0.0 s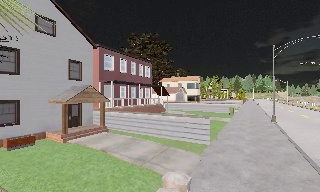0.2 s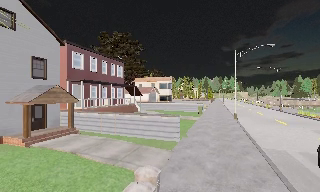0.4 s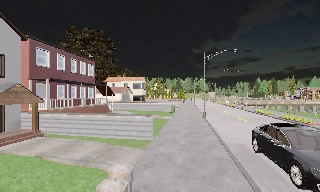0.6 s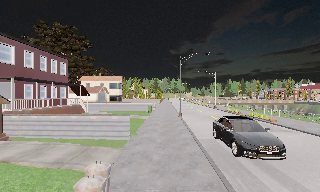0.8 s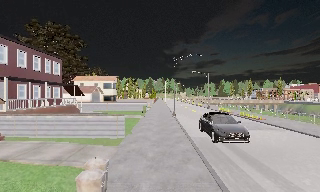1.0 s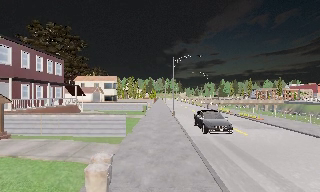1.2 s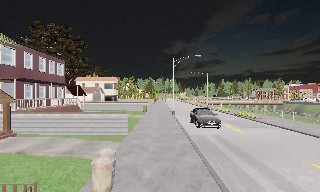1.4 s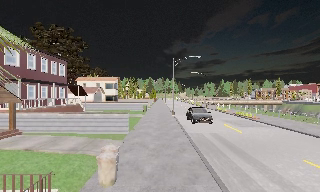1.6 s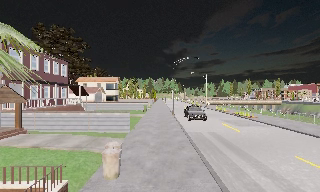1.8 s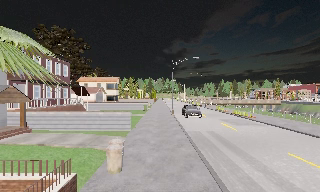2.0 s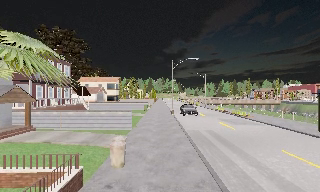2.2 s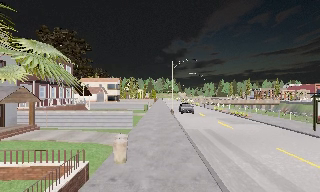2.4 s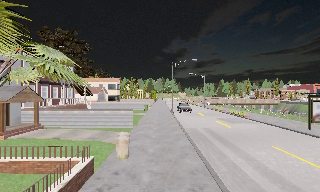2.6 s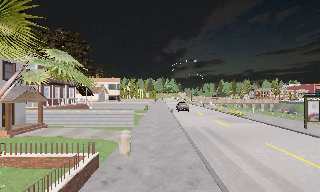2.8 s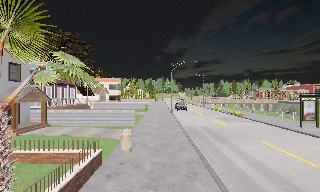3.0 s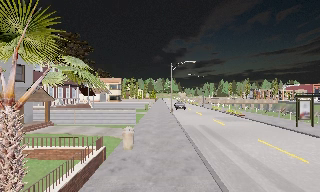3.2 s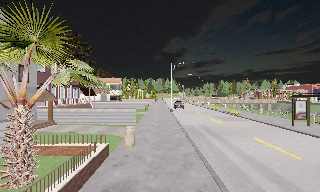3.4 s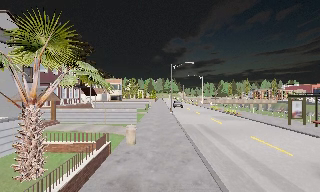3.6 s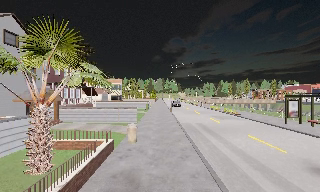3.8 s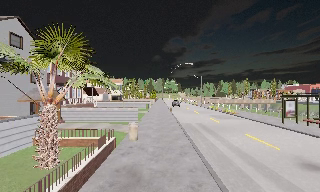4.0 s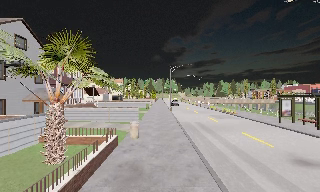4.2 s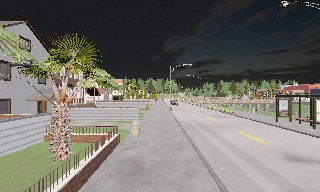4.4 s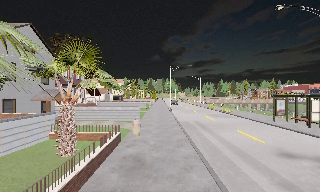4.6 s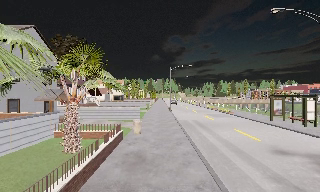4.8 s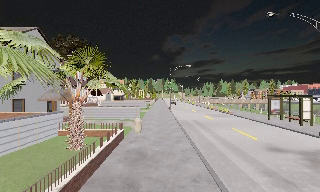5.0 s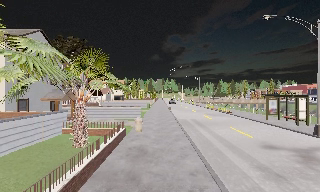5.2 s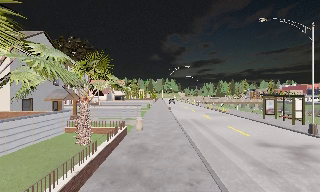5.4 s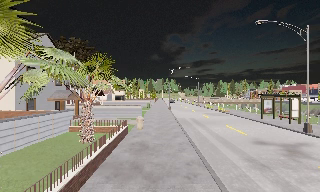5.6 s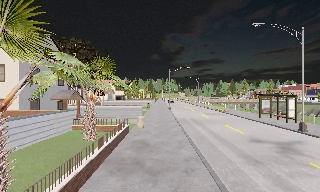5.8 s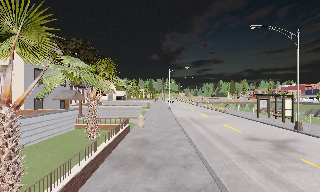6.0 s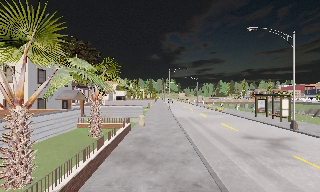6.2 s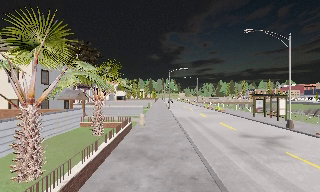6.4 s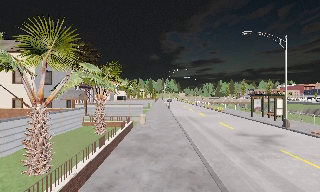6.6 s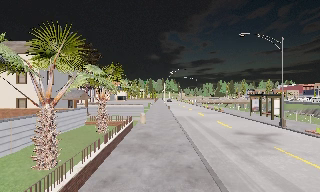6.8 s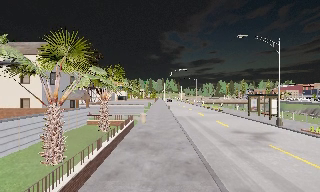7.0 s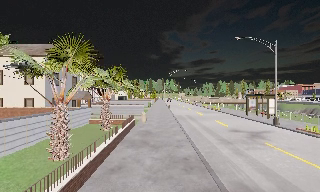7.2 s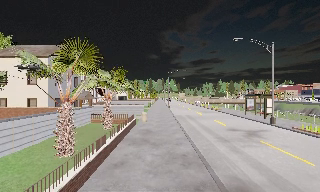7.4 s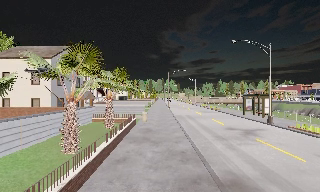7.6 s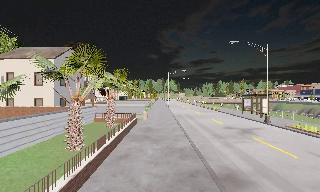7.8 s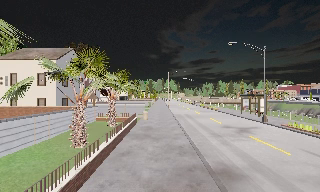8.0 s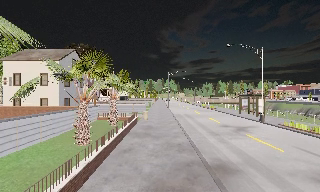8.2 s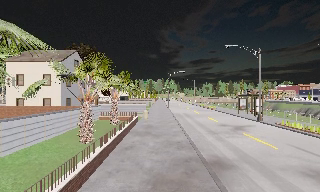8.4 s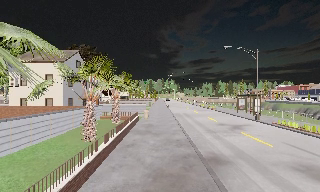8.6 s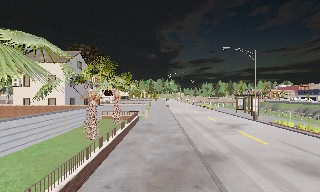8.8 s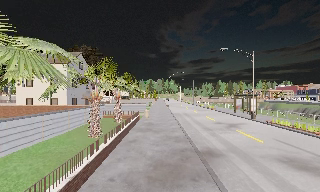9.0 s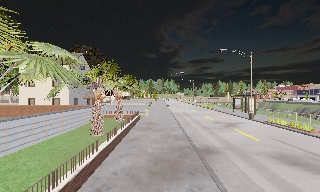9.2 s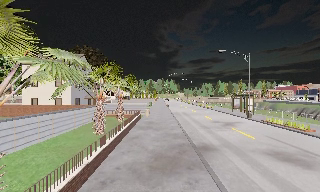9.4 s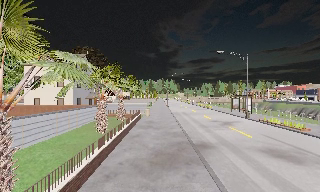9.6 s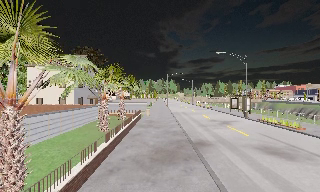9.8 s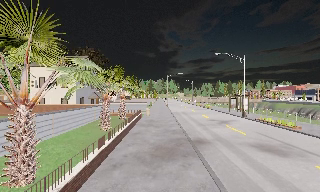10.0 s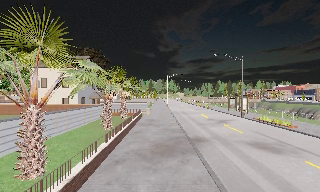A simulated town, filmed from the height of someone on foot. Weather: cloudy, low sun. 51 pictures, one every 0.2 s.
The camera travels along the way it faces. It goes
backward.
0.0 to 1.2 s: The scene slides to the left, as the camera pans about 30 degrees to its right. It travels backward, about 2 m, so what stands in front gets smaller.
1.2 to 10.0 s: The camera travels backward, about 17 m, so what stands in front gets smaller.
The film runs backward here.
